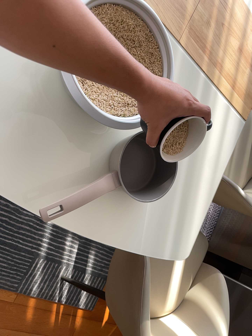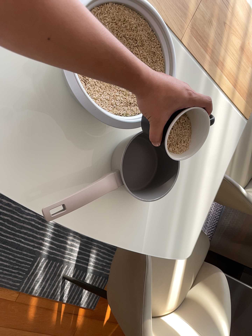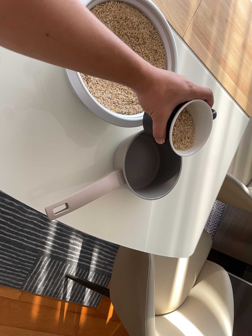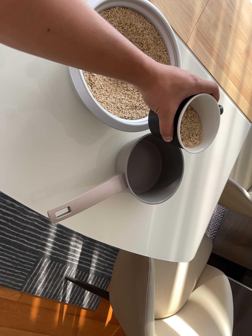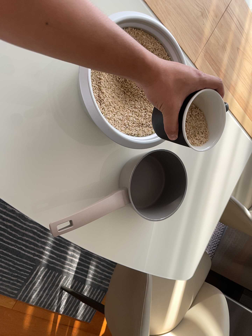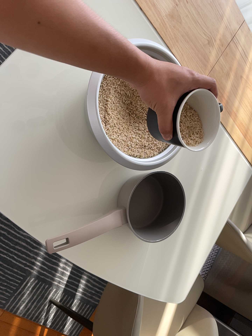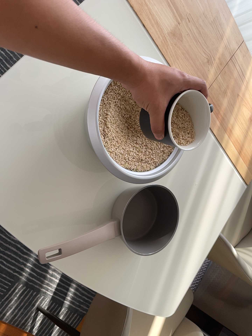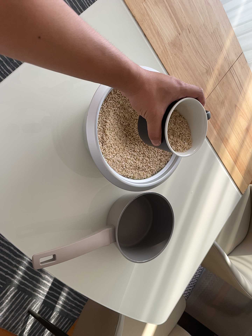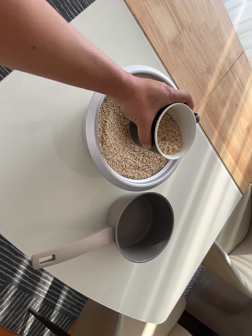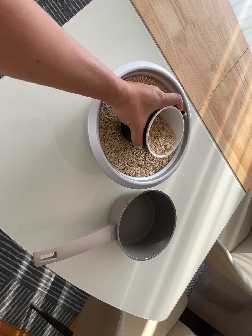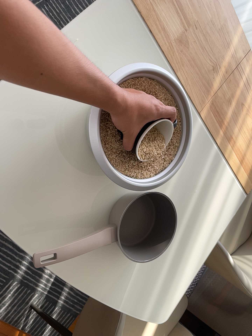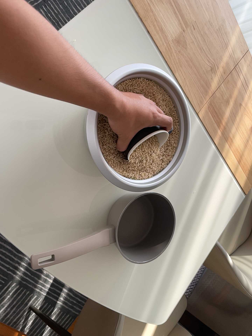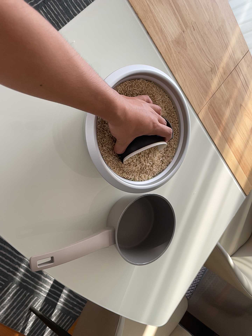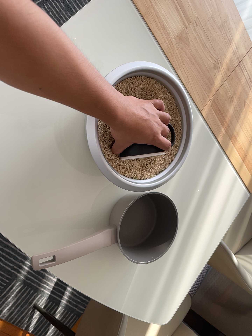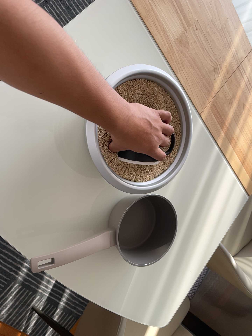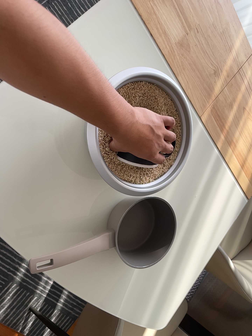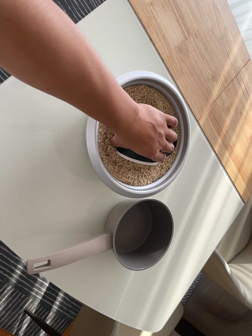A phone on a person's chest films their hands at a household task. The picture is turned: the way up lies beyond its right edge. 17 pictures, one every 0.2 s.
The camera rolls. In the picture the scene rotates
clockwise.
0.0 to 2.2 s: The camera travels toward the top of its view, about 7 cm, so close, fixed things drift downward. It rolls about its line of sight by about 15 degrees, and the scene rotates clockwise.
2.2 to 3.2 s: The camera keeps its place and its aim.
The film runs backward here.
